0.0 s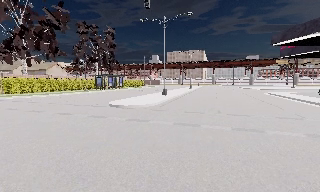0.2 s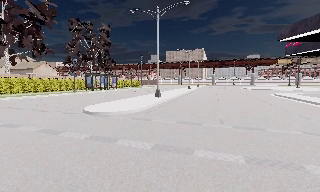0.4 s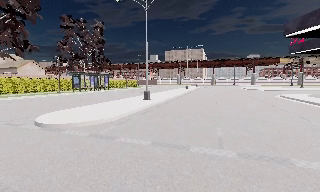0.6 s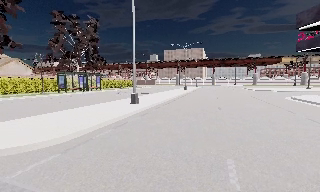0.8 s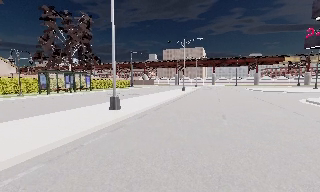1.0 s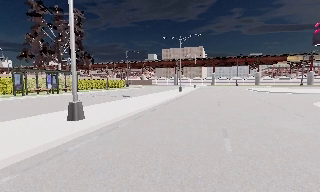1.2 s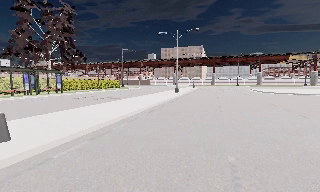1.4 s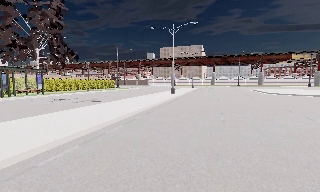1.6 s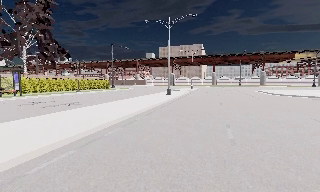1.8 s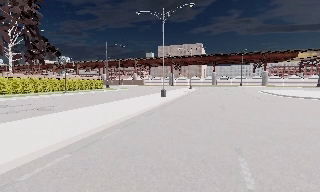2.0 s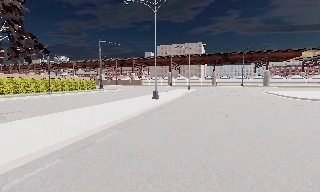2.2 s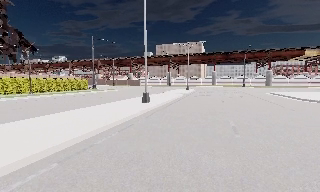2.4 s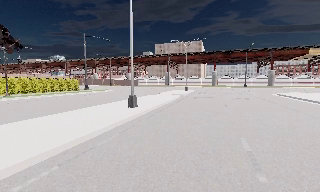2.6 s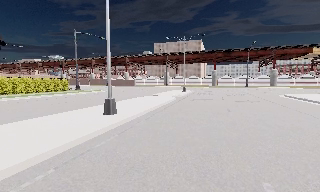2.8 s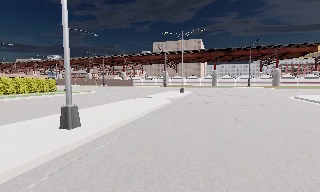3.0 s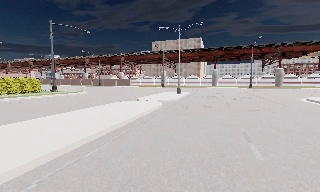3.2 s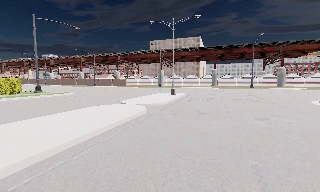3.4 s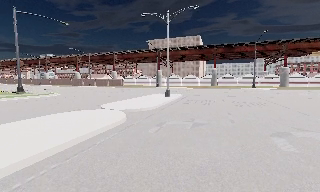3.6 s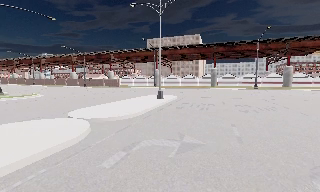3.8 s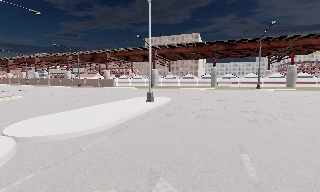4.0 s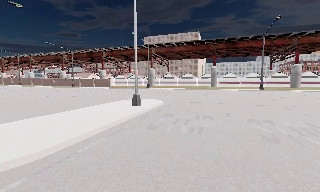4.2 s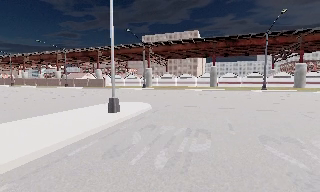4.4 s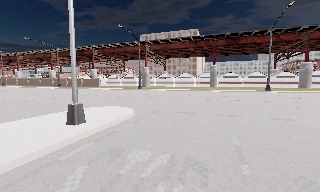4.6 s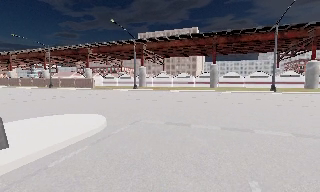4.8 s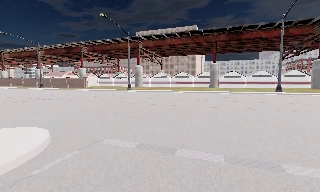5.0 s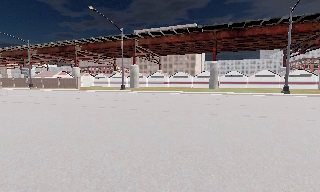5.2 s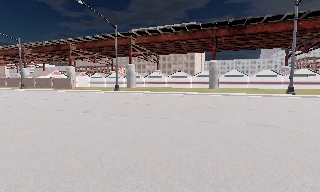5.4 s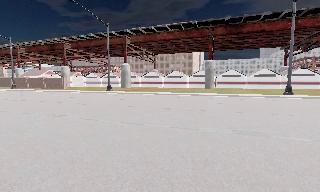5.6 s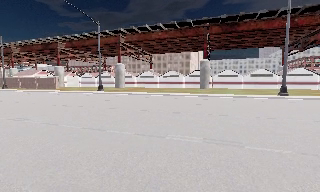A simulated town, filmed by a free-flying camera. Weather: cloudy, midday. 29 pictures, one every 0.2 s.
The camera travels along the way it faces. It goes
forward.
0.0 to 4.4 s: The camera travels forward, about 50 m, so what stands in front looms larger.
4.4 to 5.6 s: The camera travels forward and to its right, about 11 m, so what stands in front looms larger. It loses speed.
The film runs forward here.
